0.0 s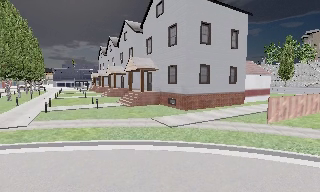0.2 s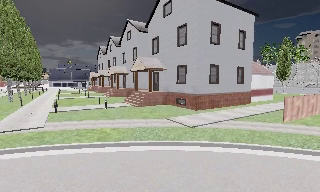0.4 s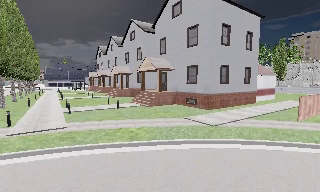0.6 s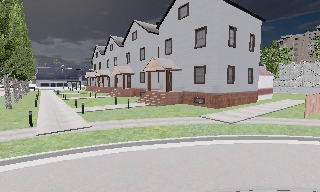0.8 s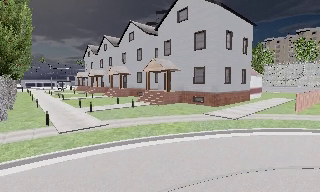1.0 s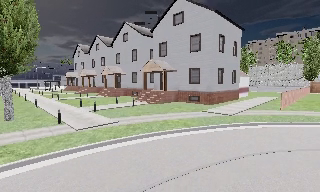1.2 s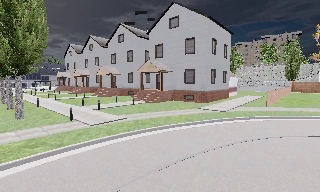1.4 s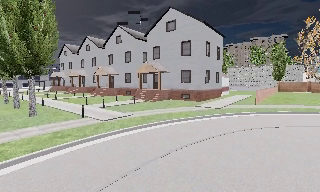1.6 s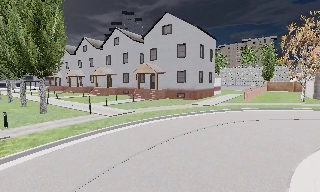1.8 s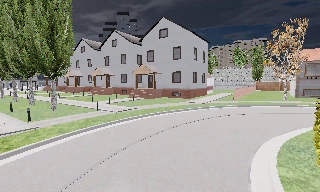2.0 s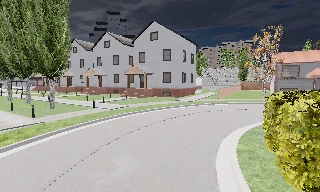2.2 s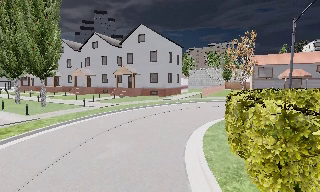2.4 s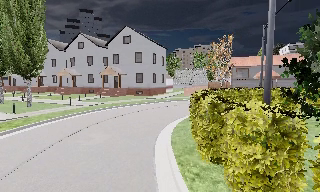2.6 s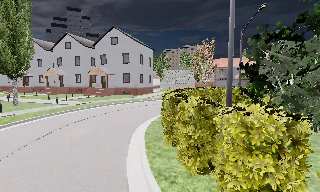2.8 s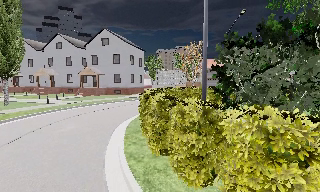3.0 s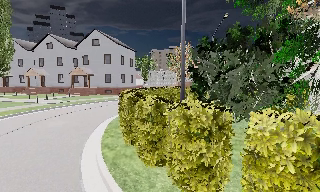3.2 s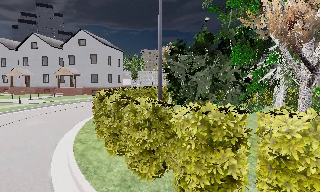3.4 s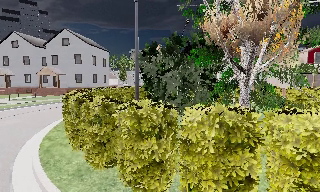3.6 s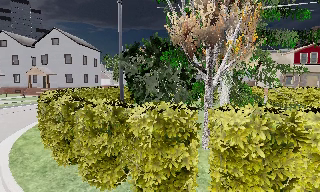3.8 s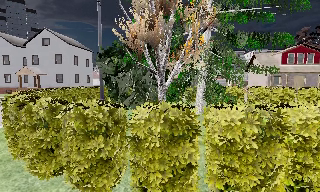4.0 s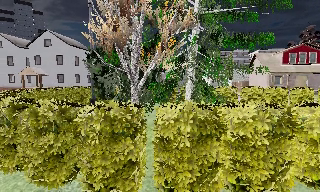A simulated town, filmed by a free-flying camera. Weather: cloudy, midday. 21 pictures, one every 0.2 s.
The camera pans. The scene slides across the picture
to the left.
The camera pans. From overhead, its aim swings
clockwise.
0.0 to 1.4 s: The camera pans to its right, which is clockwise from overhead, by about 20 degrees. It travels to its left and backward, about 10 m.
1.4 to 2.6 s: The scene slides to the left, as the camera pans about 20 degrees to its right. It travels backward, about 9 m, so what stands in front gets smaller.
2.6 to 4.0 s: The camera pans to its right, which is clockwise from overhead, by about 10 degrees. It travels to its right and backward, about 9 m, so close, fixed things drift to the left.
The film runs forward here.
